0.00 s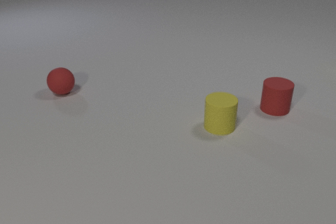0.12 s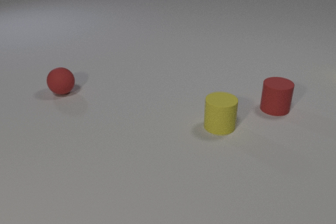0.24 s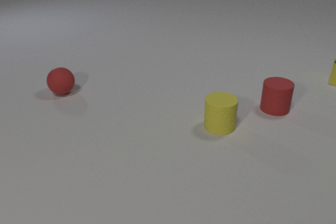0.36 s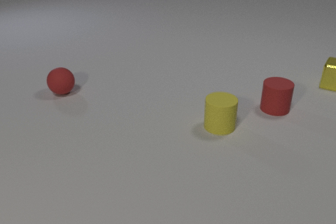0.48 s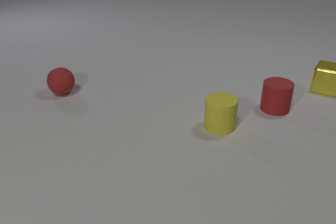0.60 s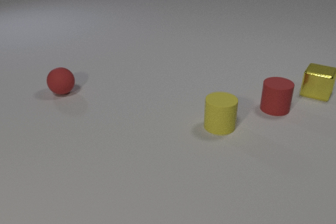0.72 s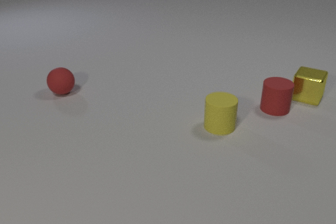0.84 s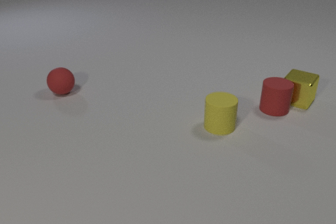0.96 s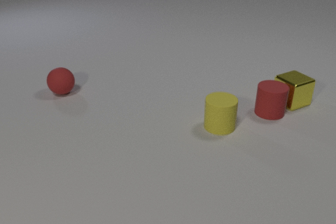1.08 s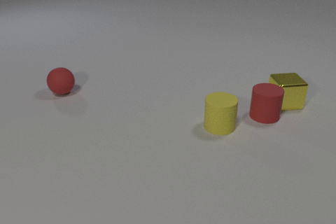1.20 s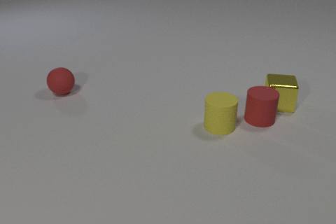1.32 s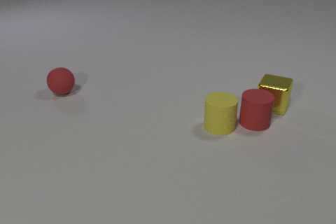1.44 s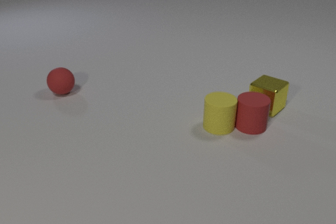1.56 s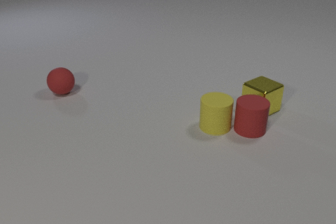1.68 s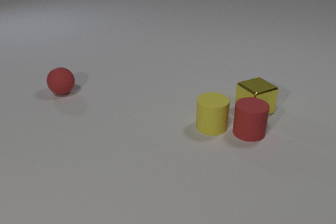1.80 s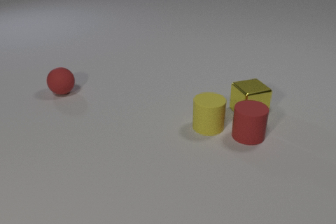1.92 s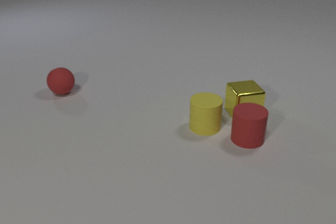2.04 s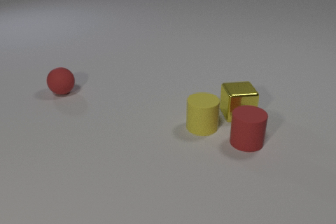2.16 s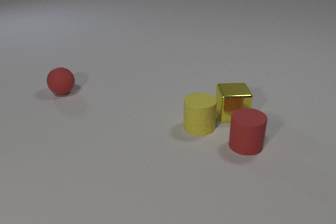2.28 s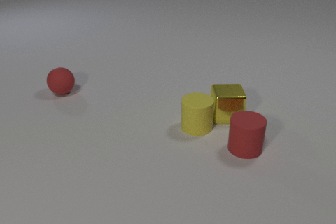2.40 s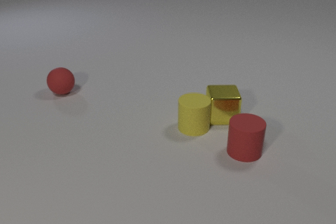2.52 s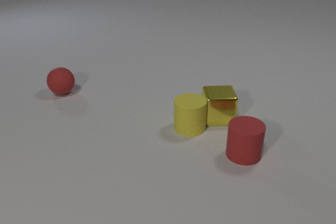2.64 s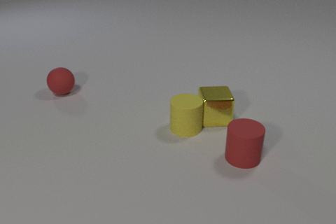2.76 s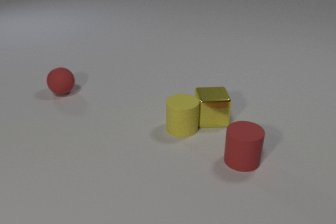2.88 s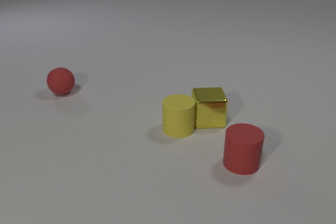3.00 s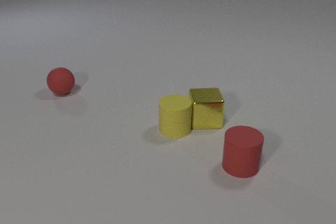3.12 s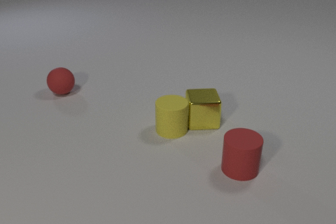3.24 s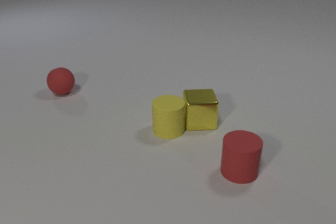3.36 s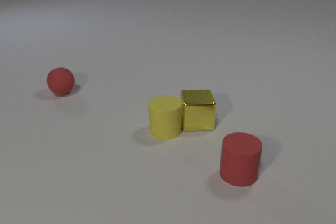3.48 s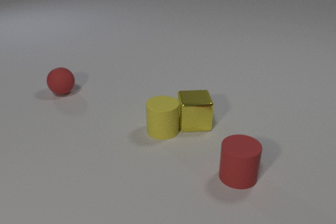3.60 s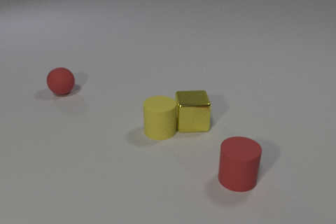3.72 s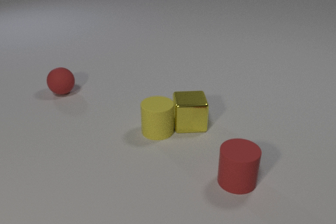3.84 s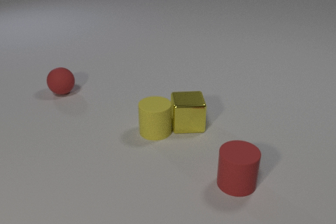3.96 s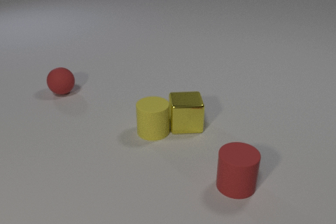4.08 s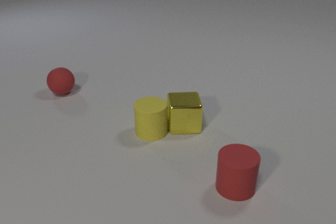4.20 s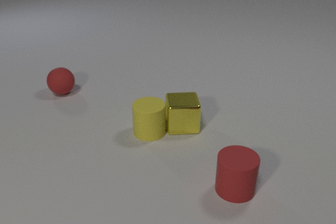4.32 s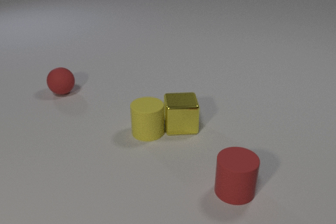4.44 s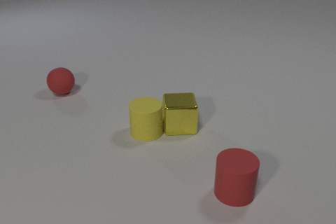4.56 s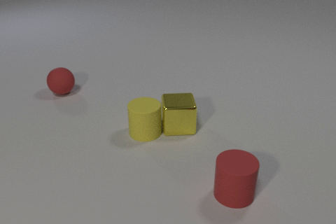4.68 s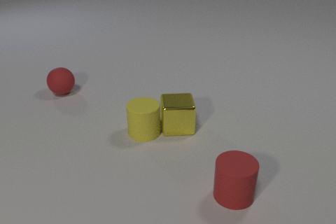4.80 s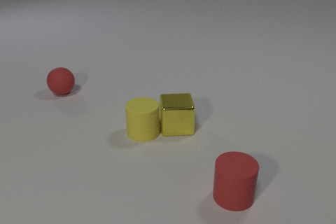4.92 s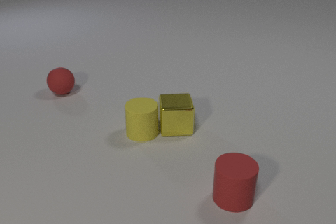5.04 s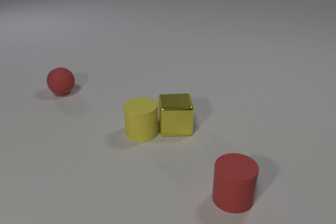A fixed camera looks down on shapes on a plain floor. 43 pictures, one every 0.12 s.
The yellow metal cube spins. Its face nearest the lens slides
to the left.
The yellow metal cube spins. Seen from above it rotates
clockwise.
0.00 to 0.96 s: The yellow metal cube comes in at the right edge, slides toward the camera and to the left, spins so that its near face slides to the left, clockwise seen from above. The red rubber cylinder slides toward the camera. The yellow metal cube and the red rubber cylinder collide.
0.96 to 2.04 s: The yellow metal cube slides to the left and toward the camera, spins clockwise seen from above by about 120 degrees, its near face sliding to the left. The red rubber cylinder slides toward the camera. The yellow rubber cylinder slides to the left. The red rubber cylinder and the yellow rubber cylinder collide.
2.04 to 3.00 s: The yellow metal cube slides to the left and toward the camera. The red rubber cylinder slides toward the camera. The yellow rubber cylinder slides to the left. The yellow metal cube and the yellow rubber cylinder collide.
3.00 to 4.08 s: The yellow metal cube slides to the left and toward the camera. The red rubber cylinder slides toward the camera. The yellow rubber cylinder slides to the left.
4.08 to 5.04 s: The yellow metal cube slides to the left. The red rubber cylinder slides toward the camera. The yellow rubber cylinder slides to the left.
How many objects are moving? 3.
What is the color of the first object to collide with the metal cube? red.
What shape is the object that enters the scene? cube.
